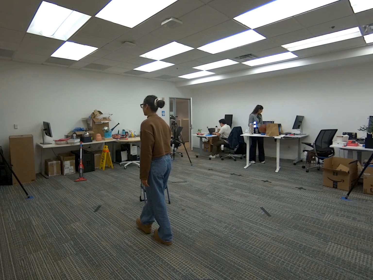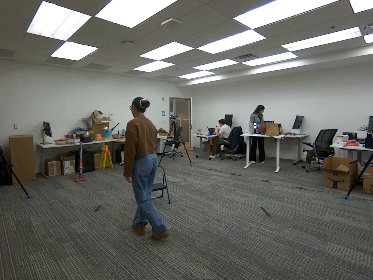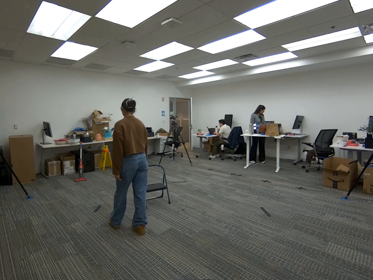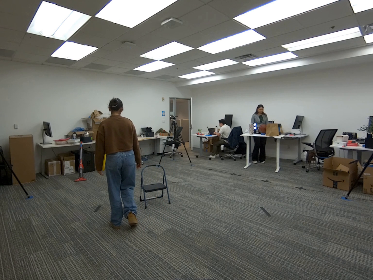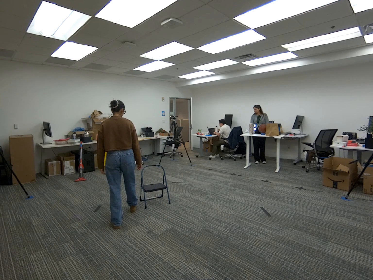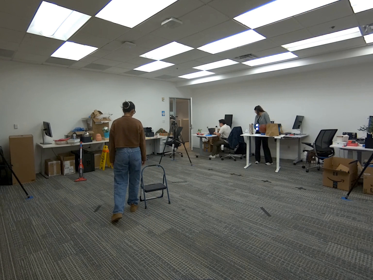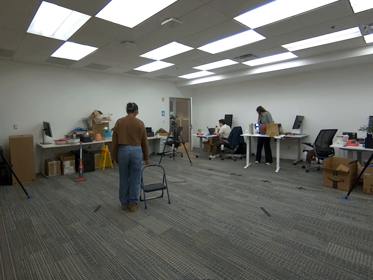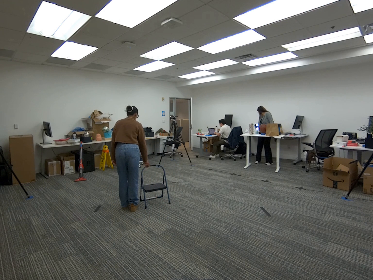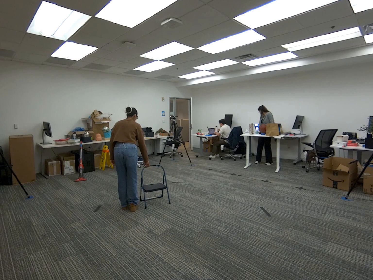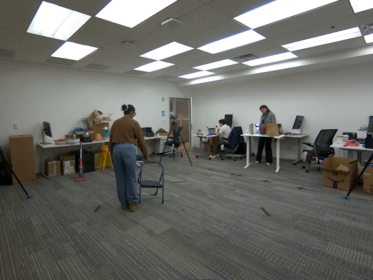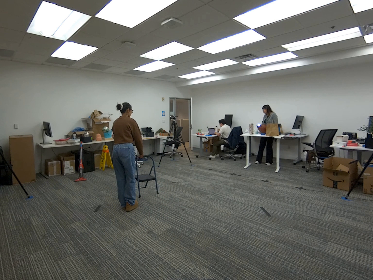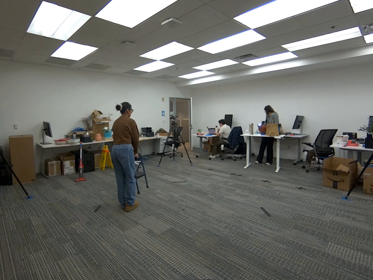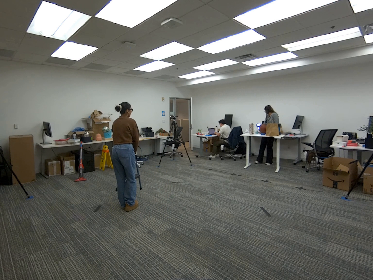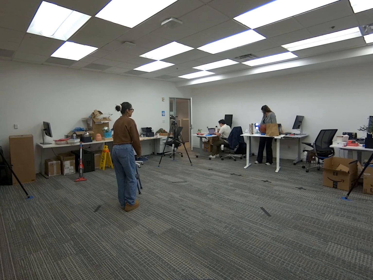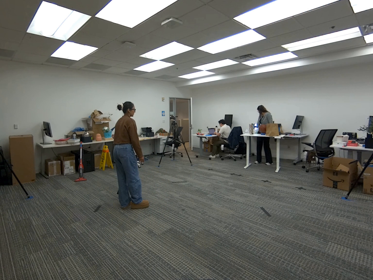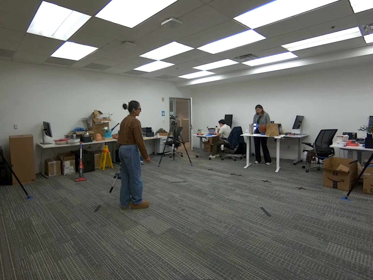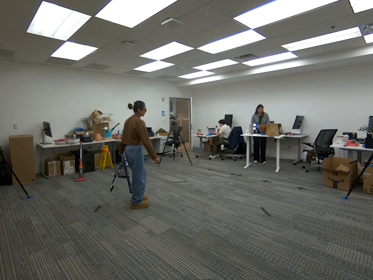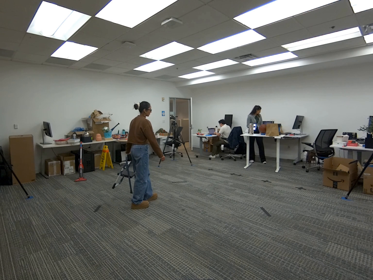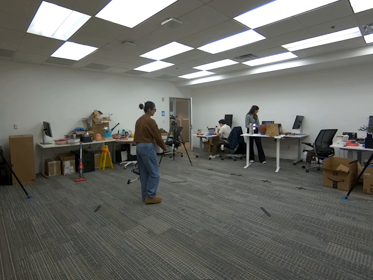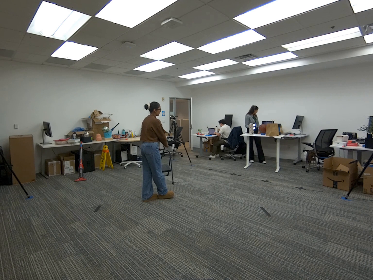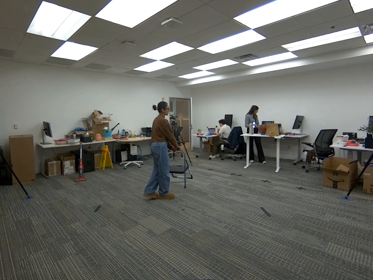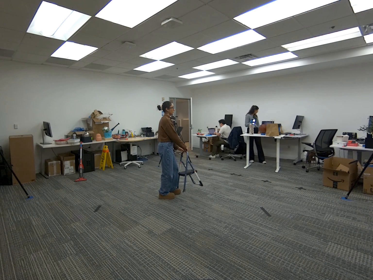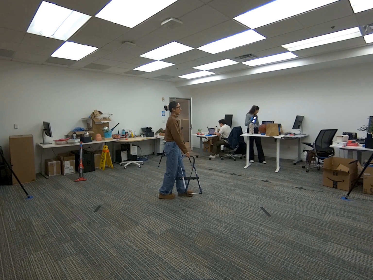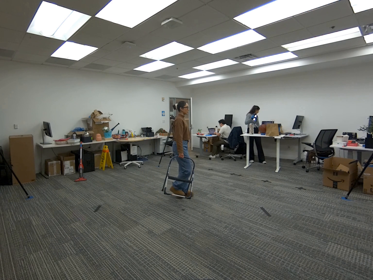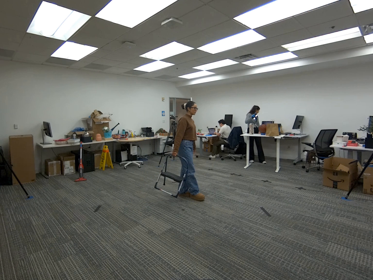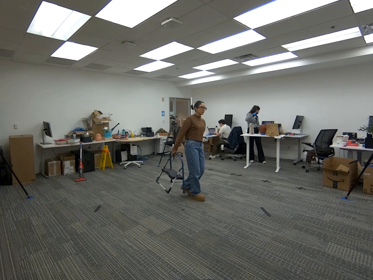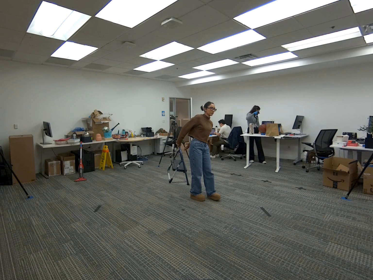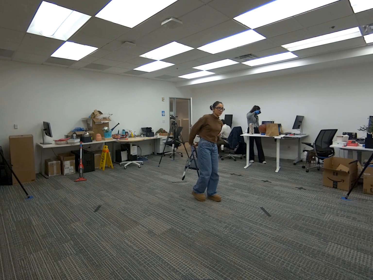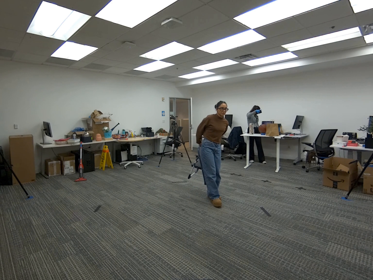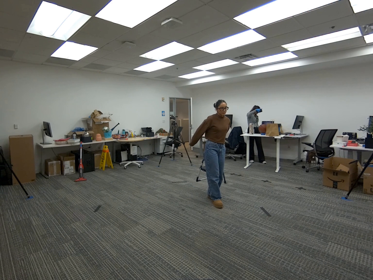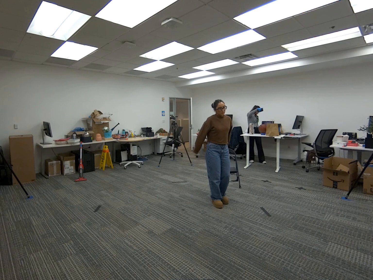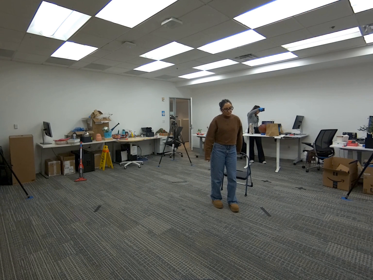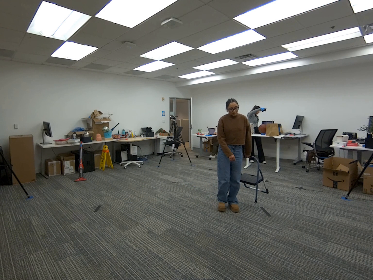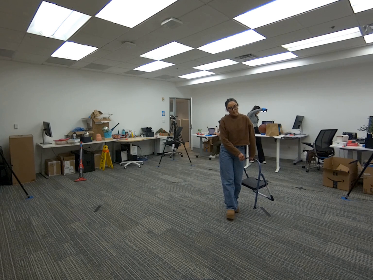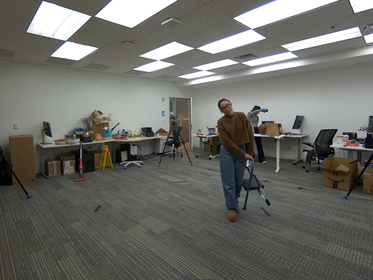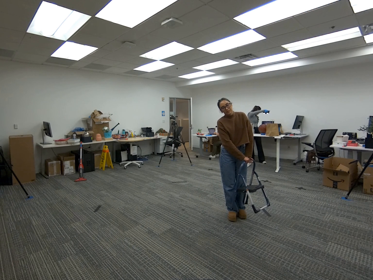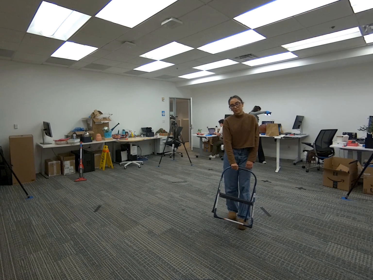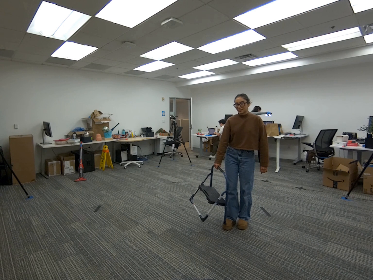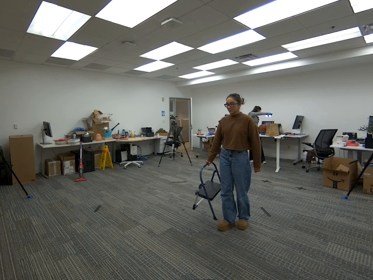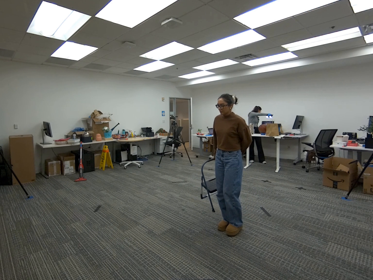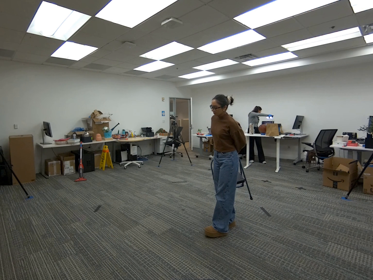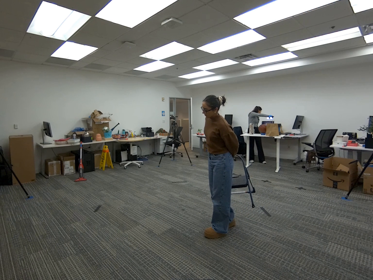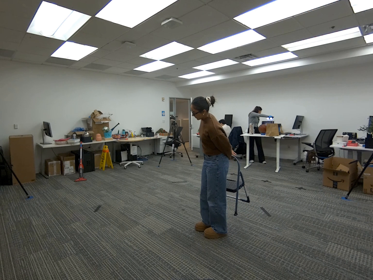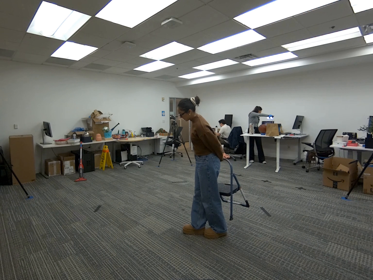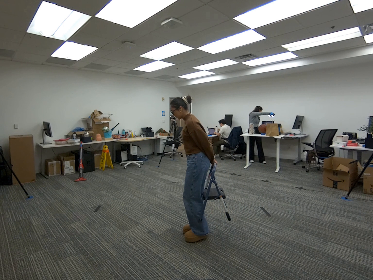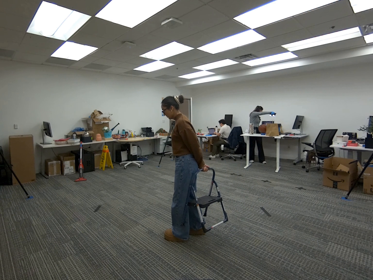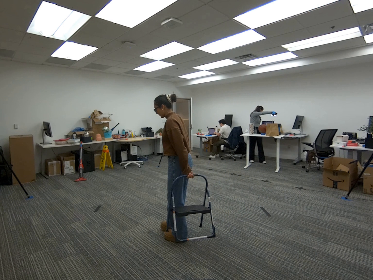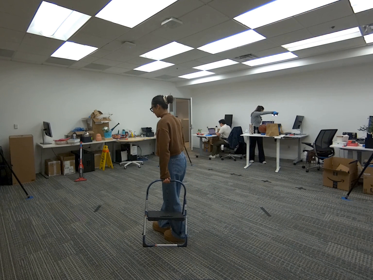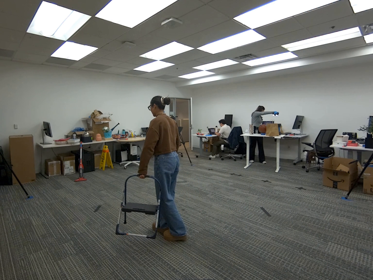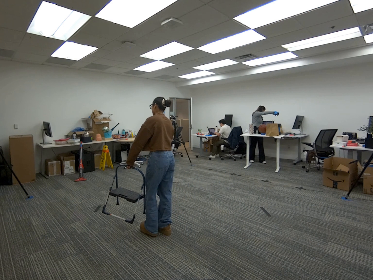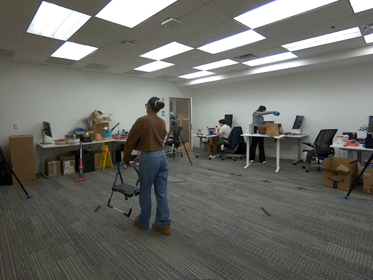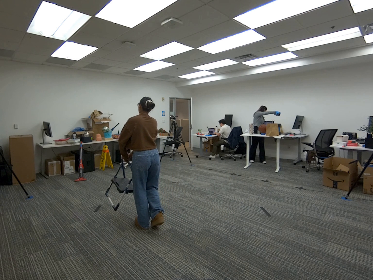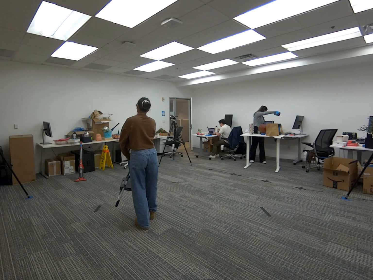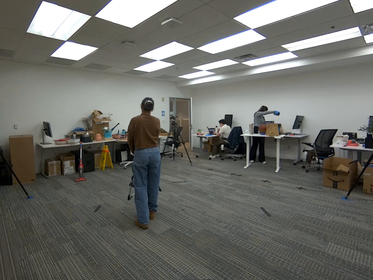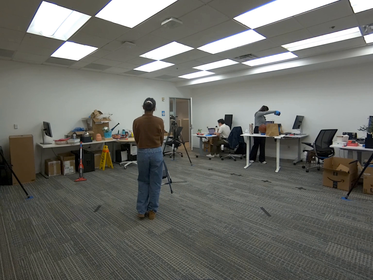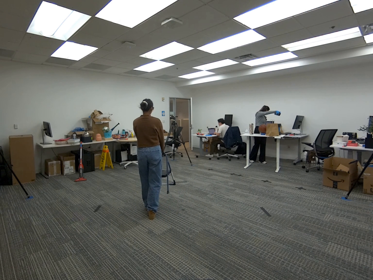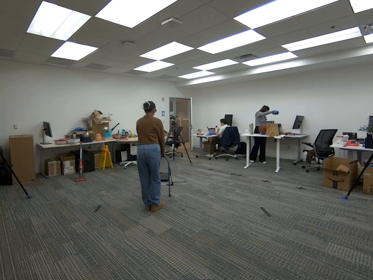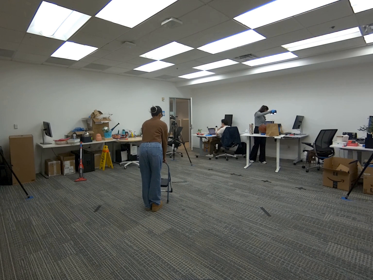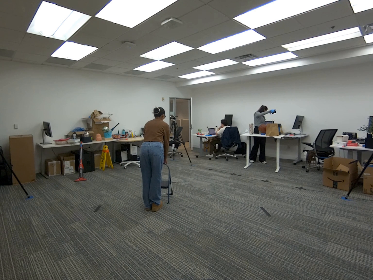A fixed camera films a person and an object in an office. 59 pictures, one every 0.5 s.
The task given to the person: Walk over to the step ladder and pick up the step ladder rotating the step ladder and yourself around the bounding area.
